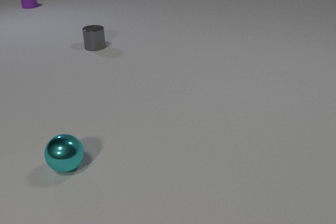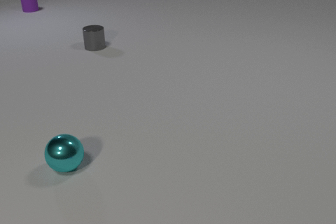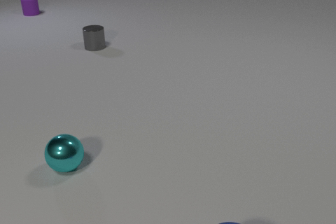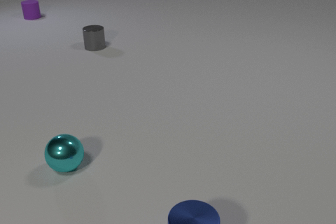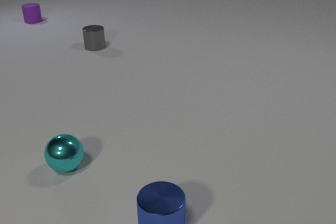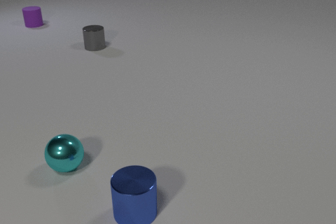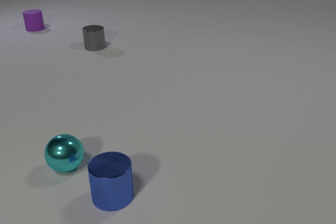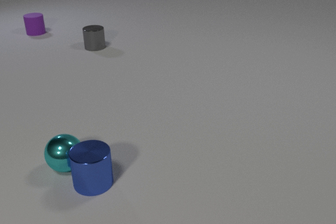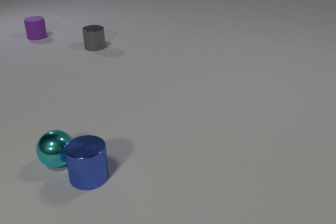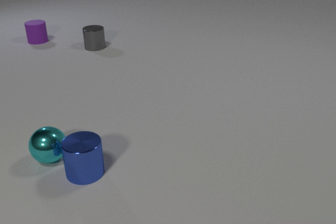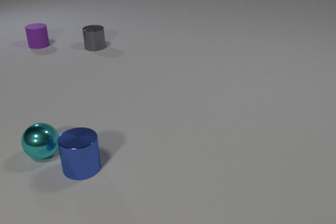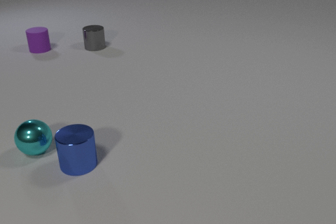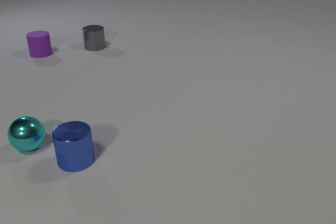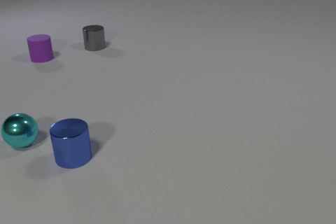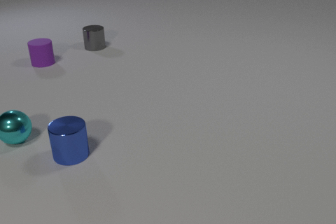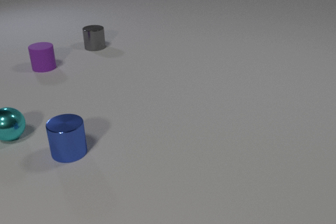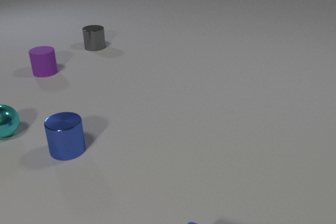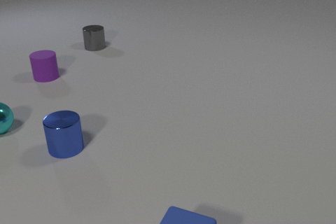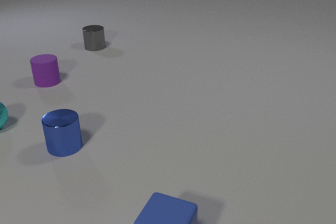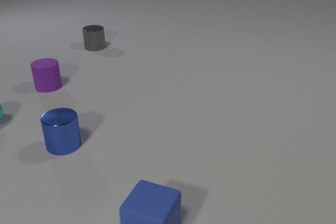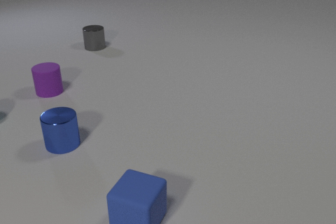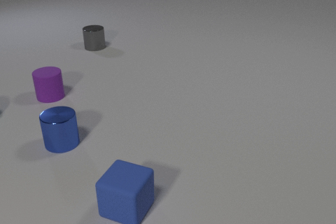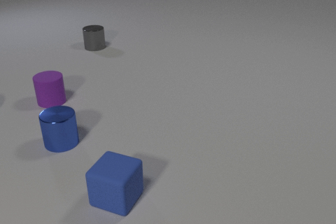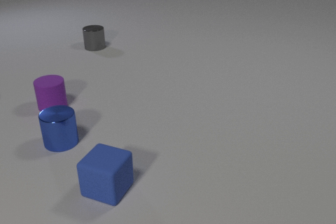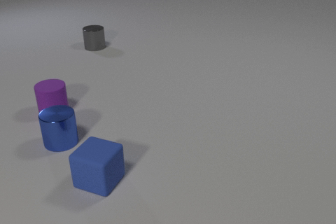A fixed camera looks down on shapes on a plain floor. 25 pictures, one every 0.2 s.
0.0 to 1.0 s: The blue metal cylinder comes in at the bottom edge, slides to the left and away from the camera. The purple rubber cylinder slides toward the camera.
1.0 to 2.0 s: The blue metal cylinder slides away from the camera and to the left. The cyan metal sphere rolls away from the camera and to the left. The purple rubber cylinder slides toward the camera. The blue metal cylinder and the cyan metal sphere collide.
2.0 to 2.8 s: The blue metal cylinder slides away from the camera. The cyan metal sphere rolls away from the camera and to the left. The purple rubber cylinder slides toward the camera.
2.8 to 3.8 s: The blue metal cylinder slides away from the camera. The cyan metal sphere rolls away from the camera and to the left. The purple rubber cylinder slides toward the camera. The blue rubber cube comes in at the bottom edge, slides away from the camera and to the left.
3.8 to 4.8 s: The cyan metal sphere leaves at the left edge. The purple rubber cylinder slides toward the camera. The blue rubber cube slides away from the camera and to the left.
How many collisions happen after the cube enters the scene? 0.
What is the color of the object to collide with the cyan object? blue.
Are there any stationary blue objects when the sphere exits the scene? no.
